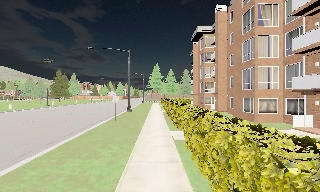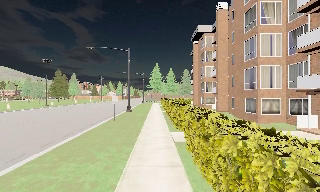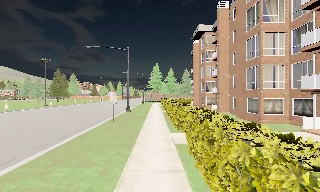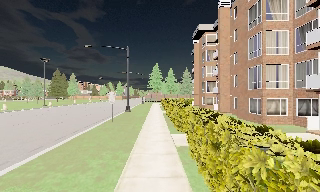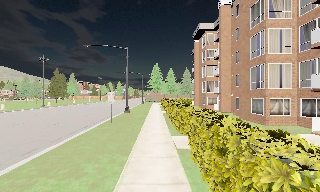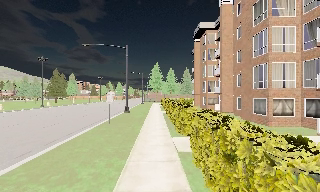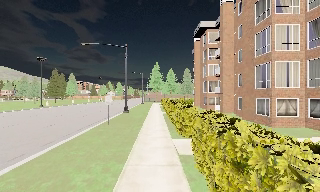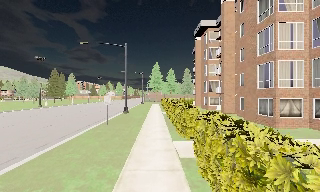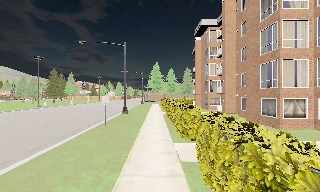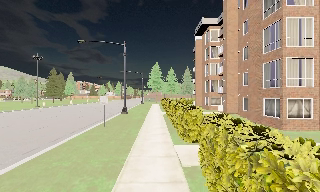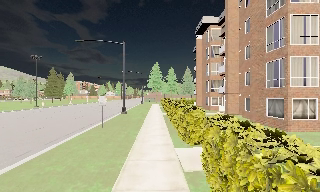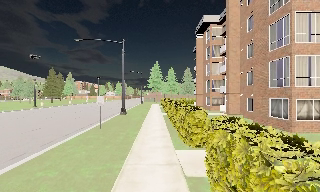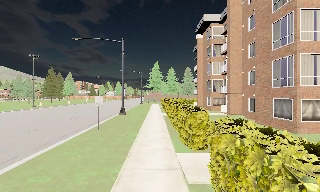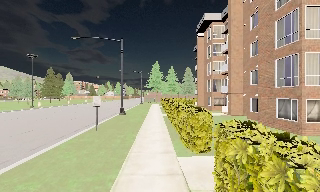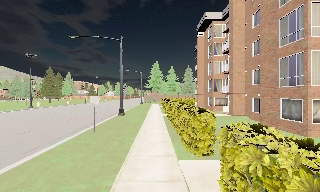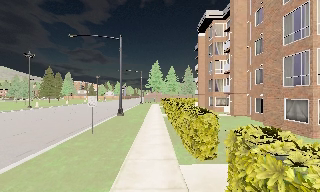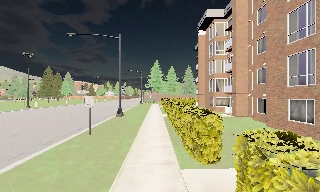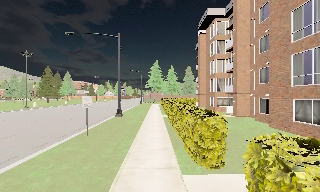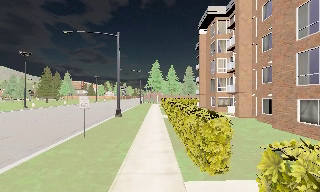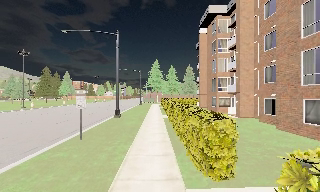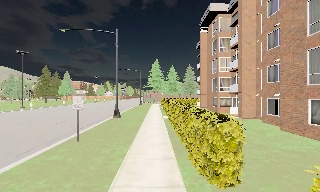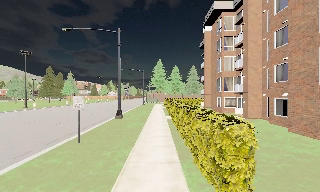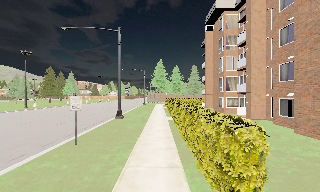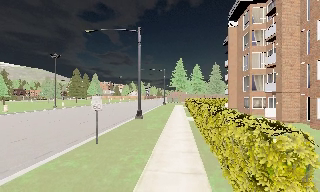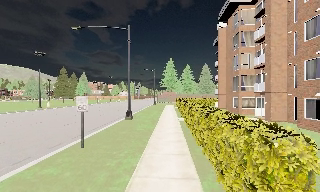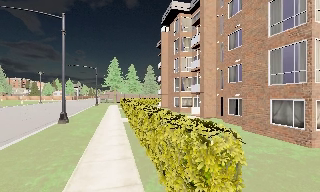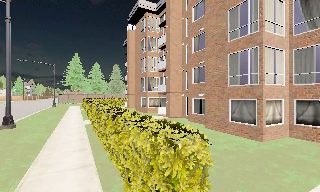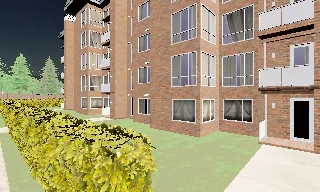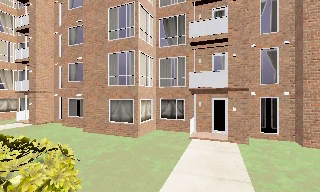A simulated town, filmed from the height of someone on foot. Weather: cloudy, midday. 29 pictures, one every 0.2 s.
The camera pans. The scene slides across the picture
to the left.
The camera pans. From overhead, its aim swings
clockwise.
0.0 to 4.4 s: The camera travels forward, about 8 m, so what stands in front looms larger.
4.4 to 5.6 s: The camera swings to its right by about 70 degrees, and the scene slides to the left. It travels forward, about 2 m.
The film runs forward here.
